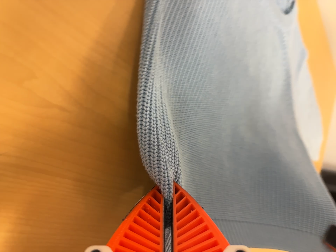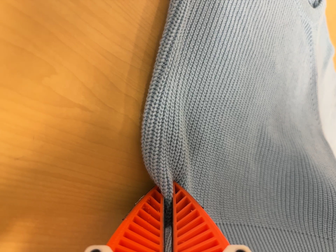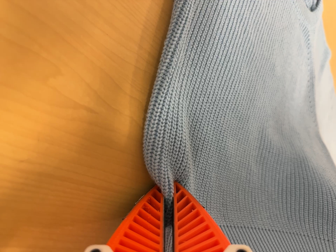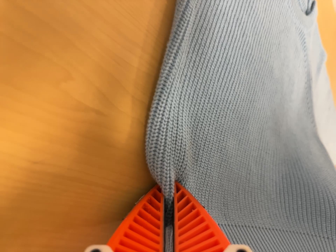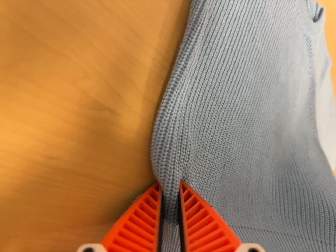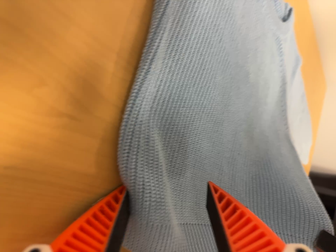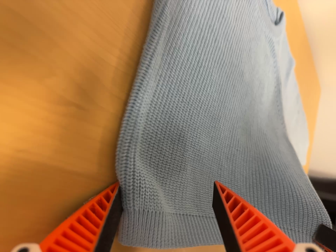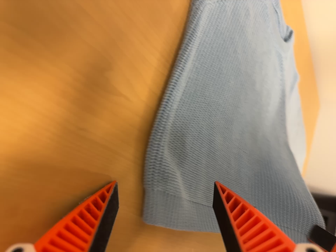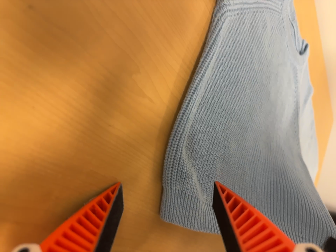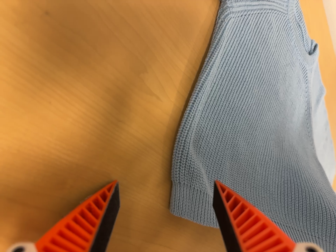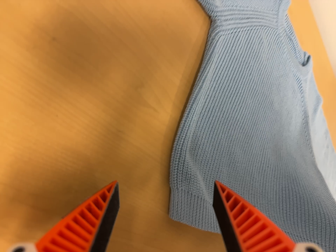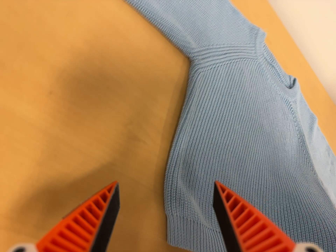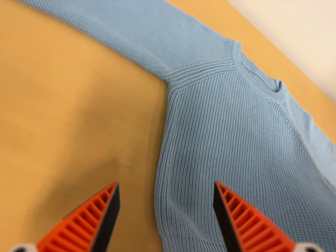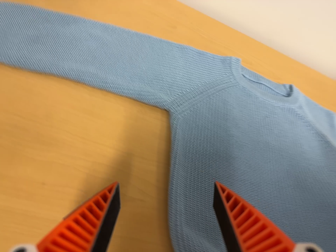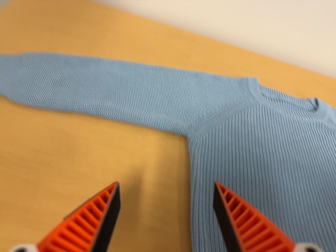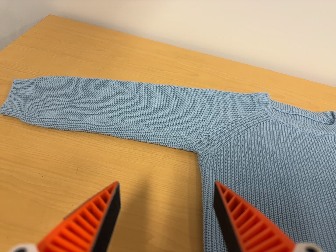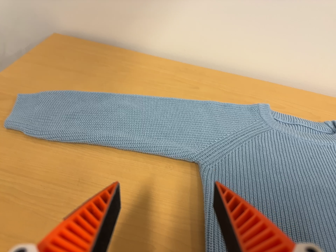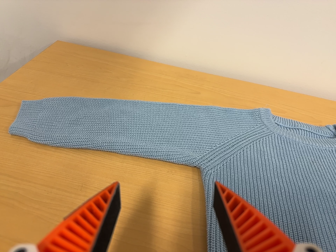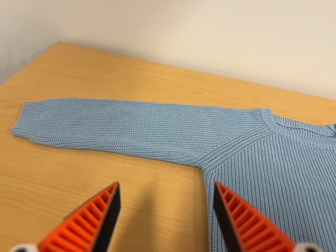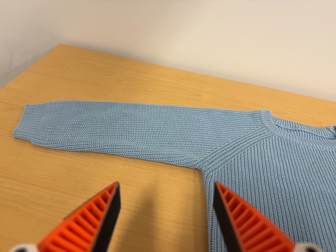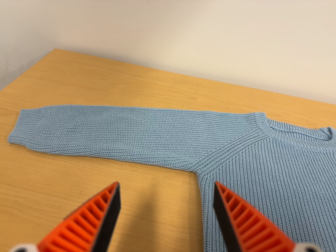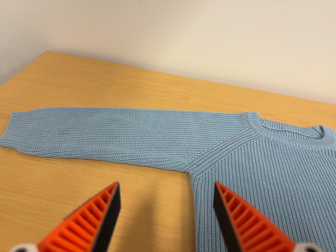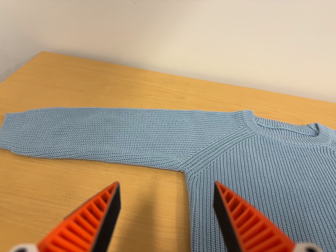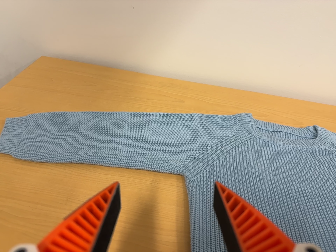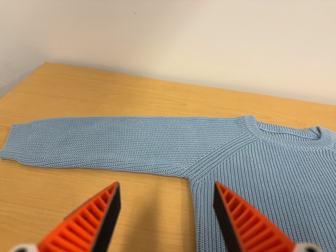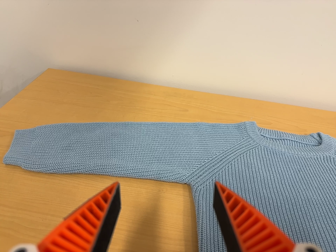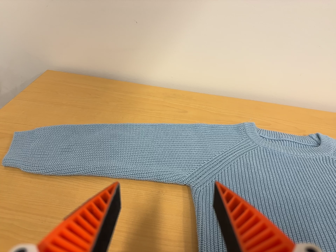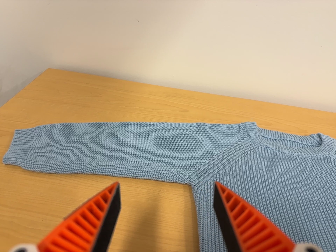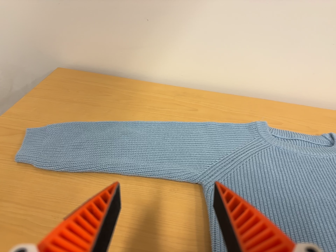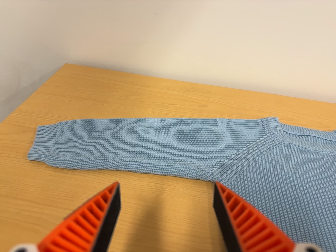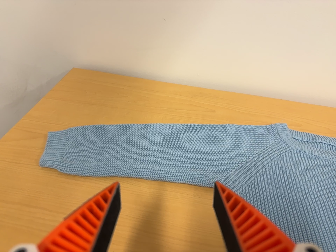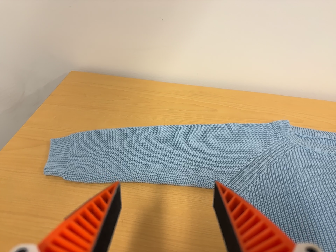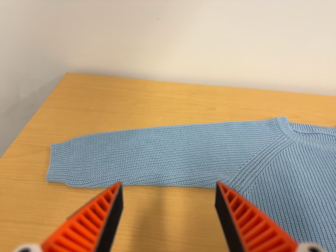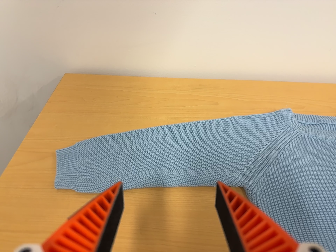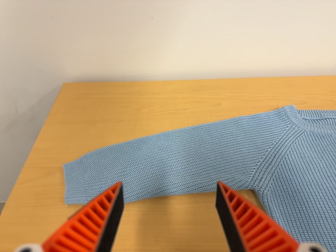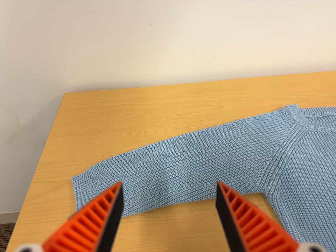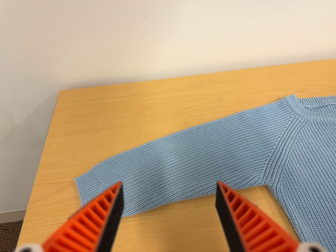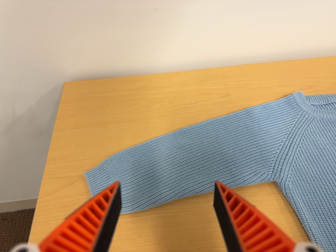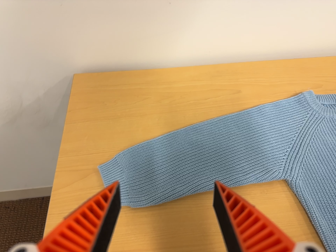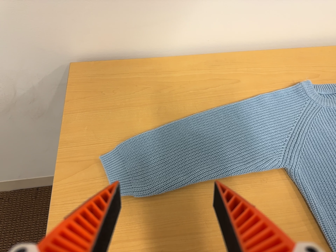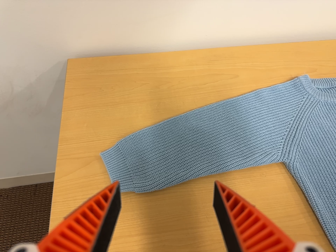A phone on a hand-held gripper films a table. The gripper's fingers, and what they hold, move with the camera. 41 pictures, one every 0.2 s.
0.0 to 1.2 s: The camera shifts only a little, or ends up much as it began.
1.2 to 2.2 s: The camera travels backward, about 12 cm, so what stands in front gets smaller. Its aim tips toward the top of its view by about 15 degrees, and the scene shifts downward.
2.2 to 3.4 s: The camera pans to its left by about 20 degrees. It travels to its right, about 12 cm. Its aim tips toward the top of its view by about 30 degrees, and the scene shifts downward. It rolls about its line of sight by about 25 degrees, and the scene rotates counterclockwise.
3.4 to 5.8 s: The camera shifts only a little, or ends up much as it began.
5.8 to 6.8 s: The camera travels toward the top of its view and to its left, about 10 cm. It rolls about its line of sight by about 10 degrees, and the scene rotates counterclockwise.
6.8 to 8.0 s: The camera travels to its left and toward the top of its view, about 12 cm. Its aim tips toward the bottom of its view by about 10 degrees.
The film runs backward here.
